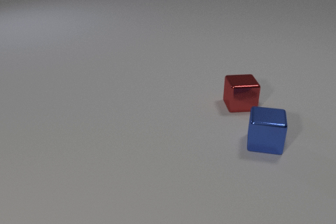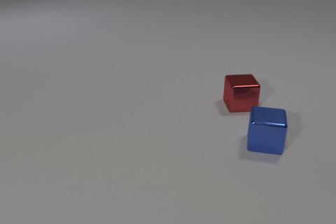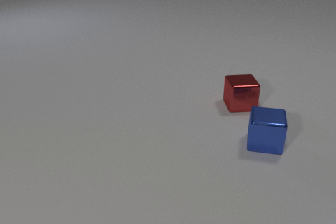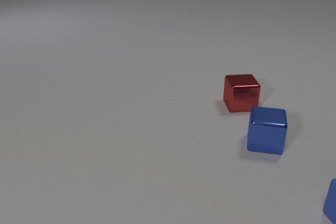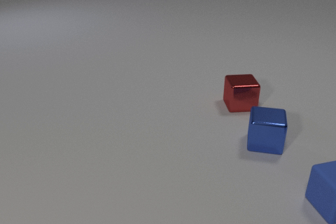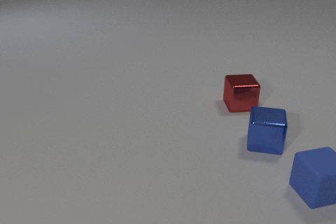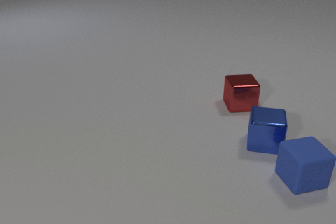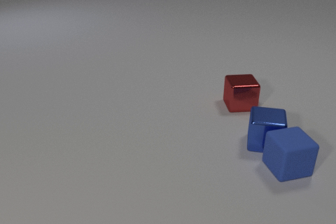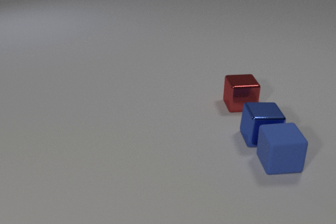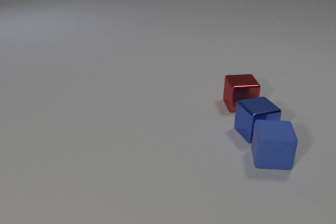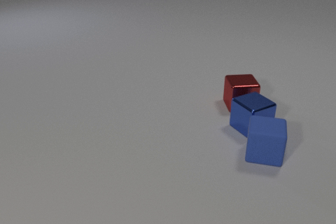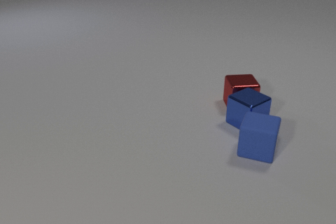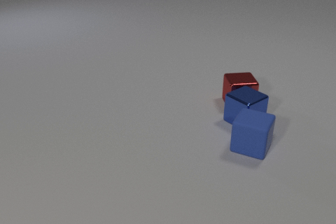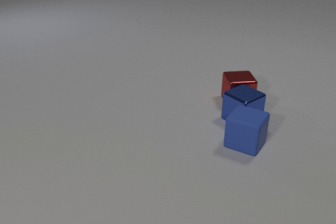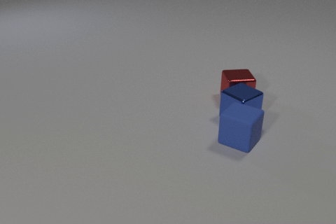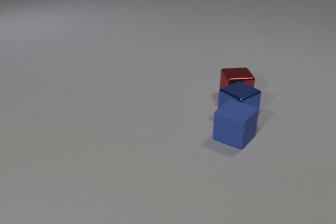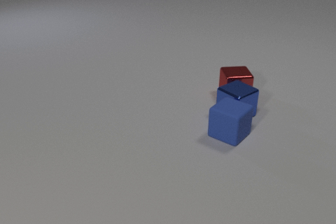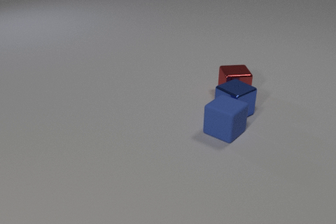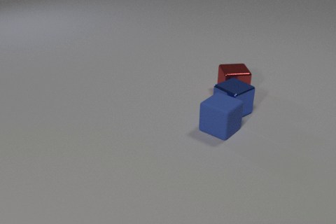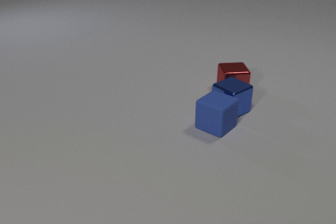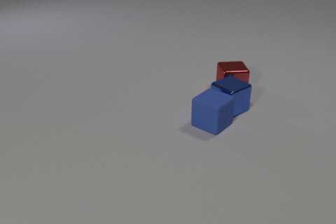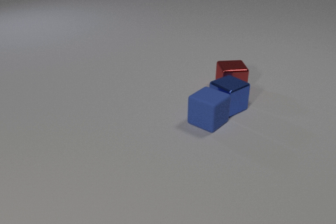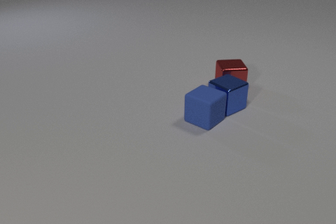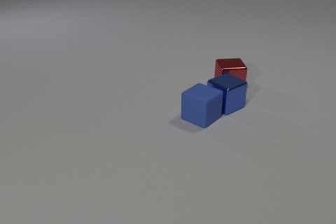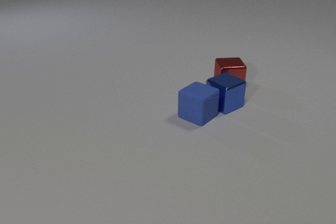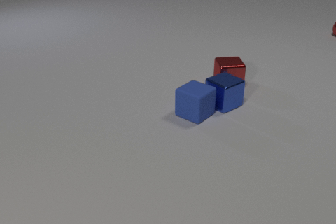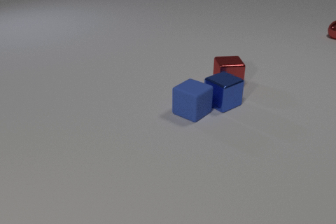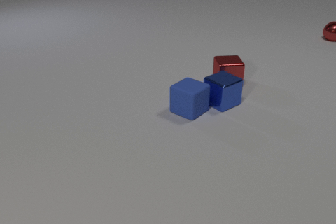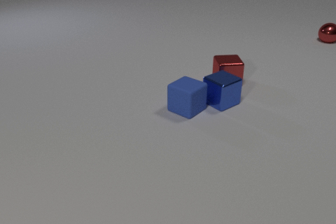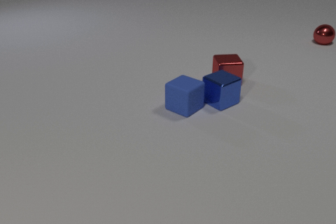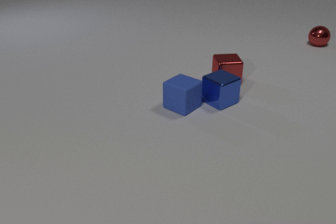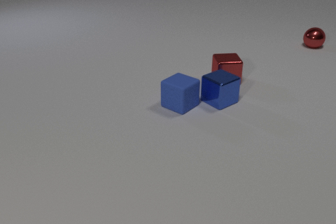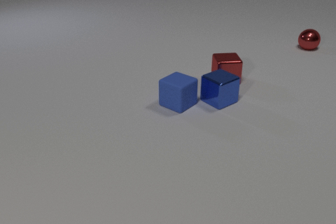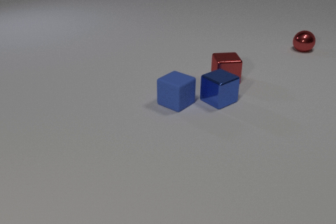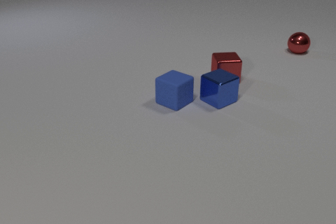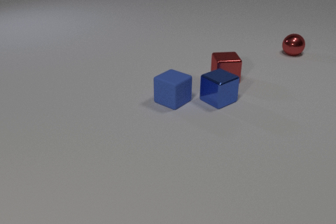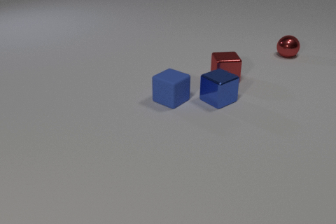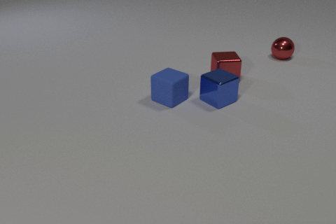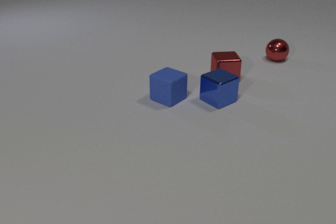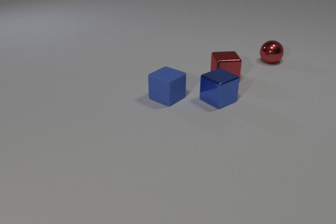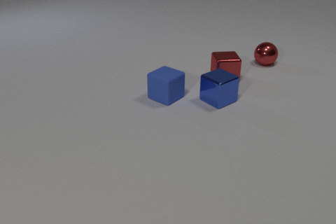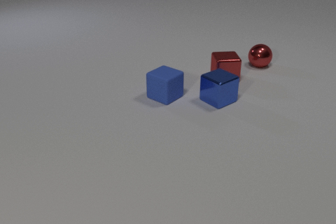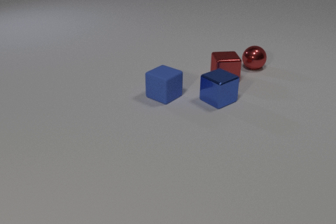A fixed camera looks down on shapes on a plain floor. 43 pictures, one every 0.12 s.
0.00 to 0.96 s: The blue rubber cube comes in at the right edge, slides to the left and away from the camera. The blue metal cube slides away from the camera. The blue rubber cube and the blue metal cube collide.
0.96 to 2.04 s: The blue rubber cube slides to the left and away from the camera, spins so that its near face slides to the left, clockwise seen from above. The blue metal cube slides away from the camera and to the left, spins so that its near face slides to the right, counterclockwise seen from above. The red metal cube slides away from the camera. The blue metal cube and the red metal cube collide.
2.04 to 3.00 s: The blue rubber cube slides to the left and away from the camera. The blue metal cube slides away from the camera and to the left. The red metal cube slides away from the camera. The red metal sphere comes in at the right edge, rolls toward the camera.
3.00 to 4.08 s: The blue rubber cube slides away from the camera and to the left. The blue metal cube slides away from the camera. The red metal cube slides away from the camera. The red metal sphere rolls toward the camera and to the left.
4.08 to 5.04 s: The blue rubber cube slides away from the camera and to the left. The red metal sphere rolls toward the camera and to the left.
What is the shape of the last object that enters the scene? sphere.
Are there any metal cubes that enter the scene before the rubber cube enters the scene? no.
How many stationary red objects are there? 0.
